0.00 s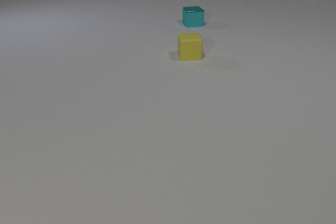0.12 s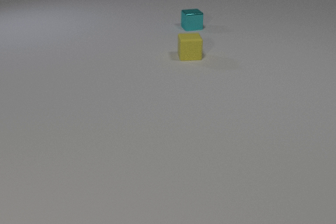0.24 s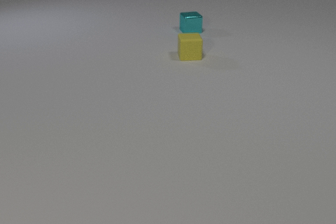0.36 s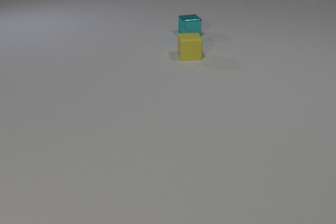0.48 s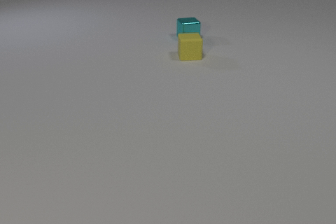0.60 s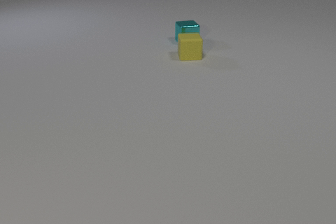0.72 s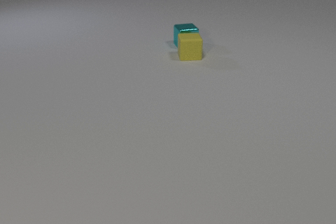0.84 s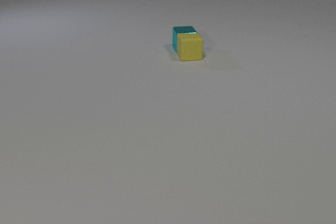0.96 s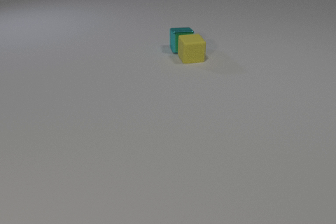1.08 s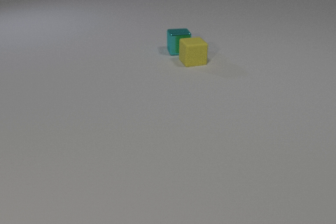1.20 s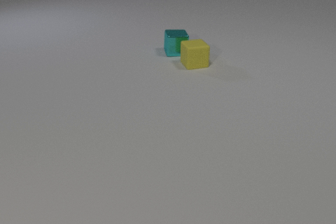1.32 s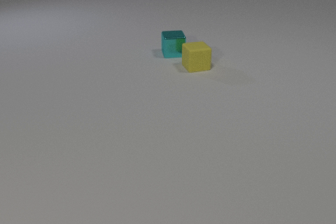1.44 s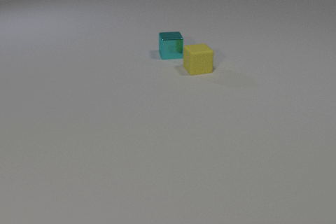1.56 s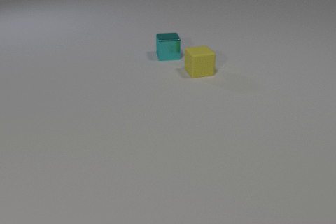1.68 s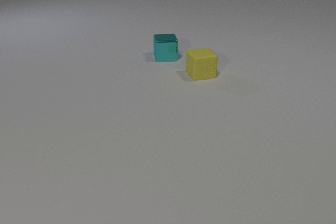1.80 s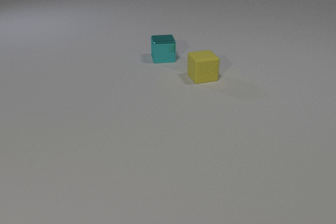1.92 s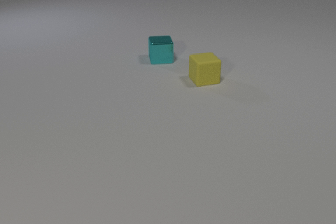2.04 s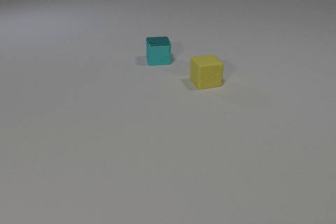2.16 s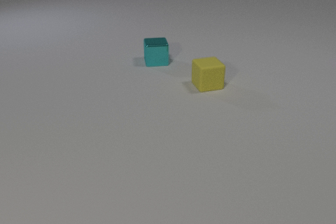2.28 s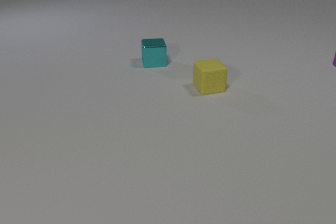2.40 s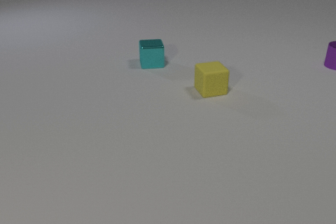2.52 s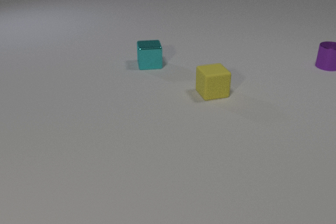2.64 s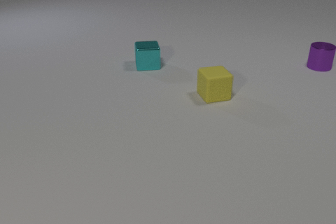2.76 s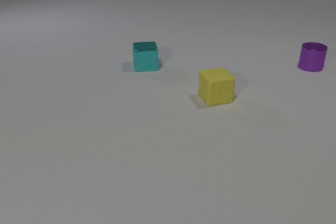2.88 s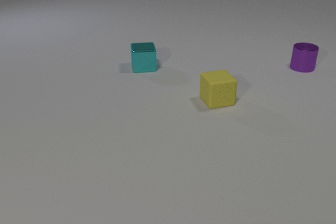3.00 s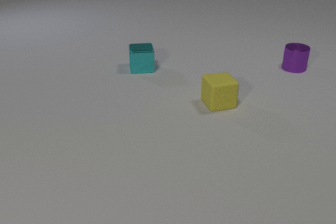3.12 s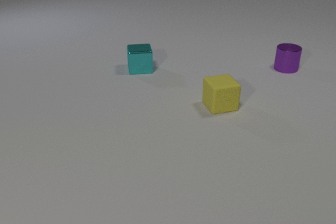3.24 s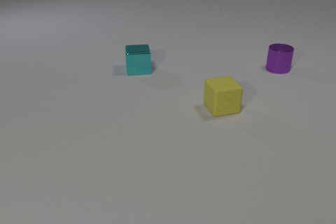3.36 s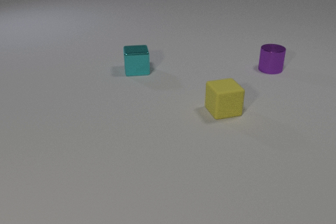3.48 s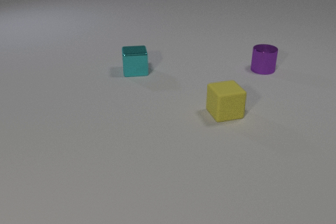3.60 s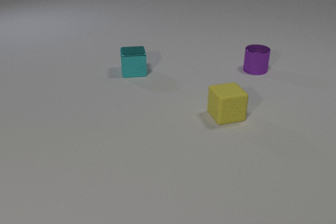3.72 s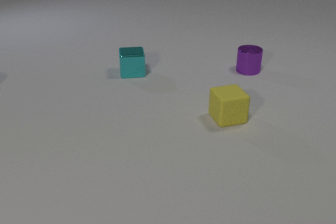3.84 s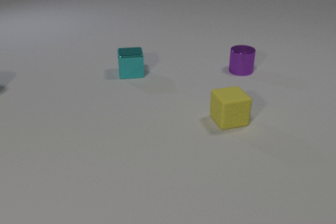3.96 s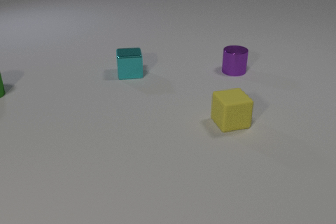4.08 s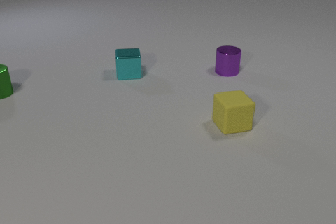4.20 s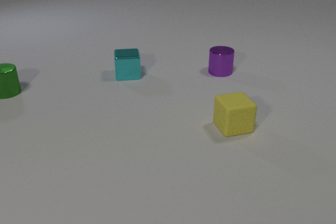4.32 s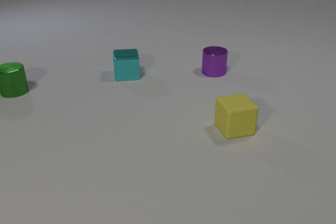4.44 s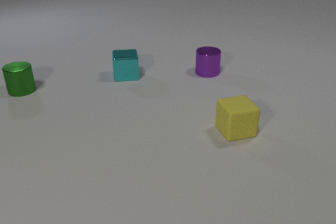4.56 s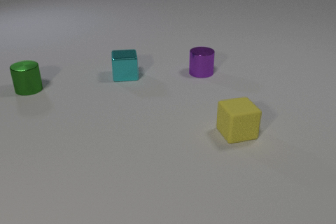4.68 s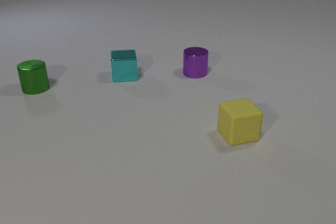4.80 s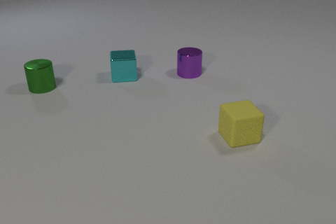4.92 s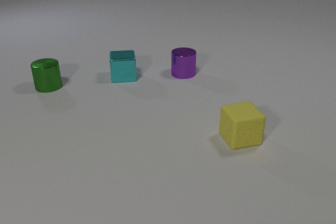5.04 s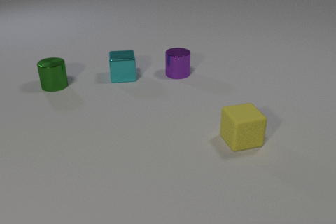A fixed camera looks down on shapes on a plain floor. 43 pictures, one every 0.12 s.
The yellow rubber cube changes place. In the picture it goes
toward the camera.
The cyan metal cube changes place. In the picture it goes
toward the camera.
0.00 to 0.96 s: The cyan metal cube slides toward the camera. The yellow rubber cube slides toward the camera. The cyan metal cube and the yellow rubber cube collide.
0.96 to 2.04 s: The cyan metal cube slides toward the camera and to the left. The yellow rubber cube slides toward the camera.
2.04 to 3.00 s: The cyan metal cube slides toward the camera and to the left. The yellow rubber cube slides toward the camera. The purple metal cylinder comes in at the right edge, slides to the left and toward the camera.
3.00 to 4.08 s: The cyan metal cube slides toward the camera and to the left. The yellow rubber cube slides toward the camera. The purple metal cylinder slides to the left. The green metal cylinder comes in at the left edge, slides to the right.
4.08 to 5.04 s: The cyan metal cube slides toward the camera and to the left. The yellow rubber cube slides toward the camera. The purple metal cylinder slides to the left. The green metal cylinder slides to the right.
What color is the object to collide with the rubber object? cyan.
What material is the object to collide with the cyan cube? rubber.
How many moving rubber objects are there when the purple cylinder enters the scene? 1.
